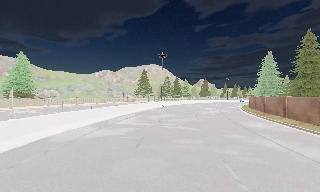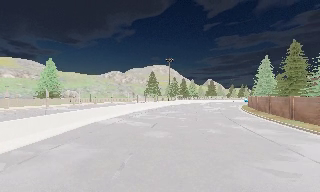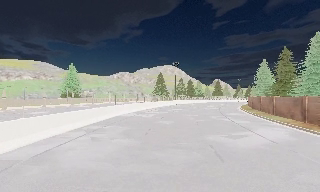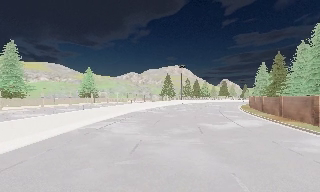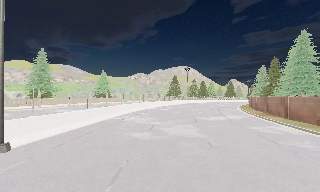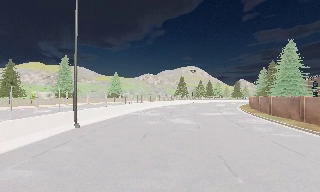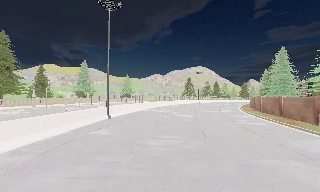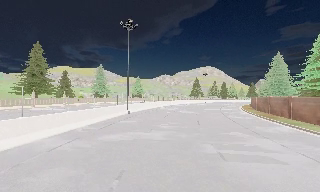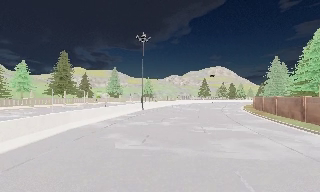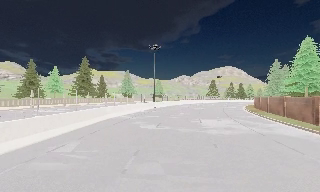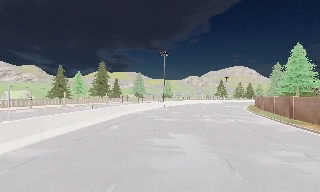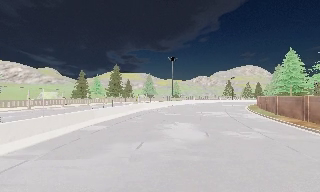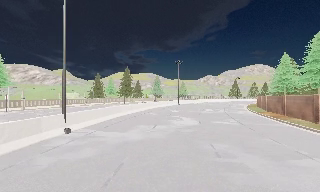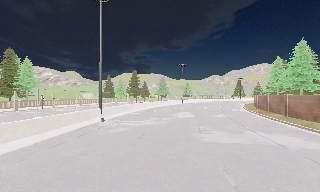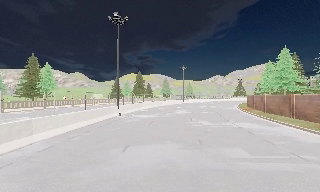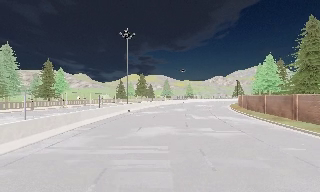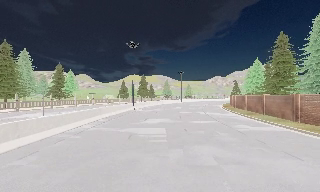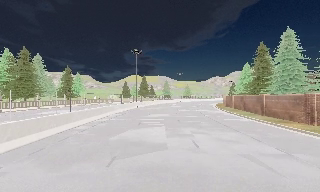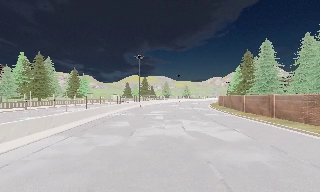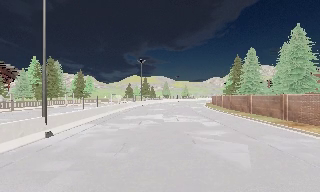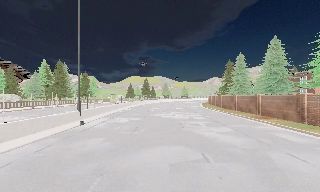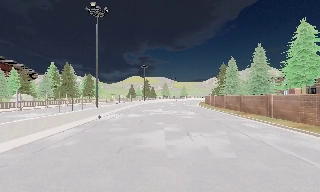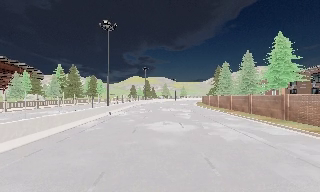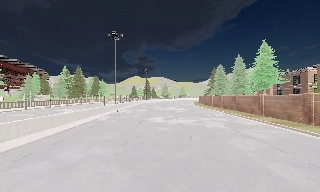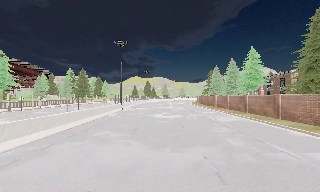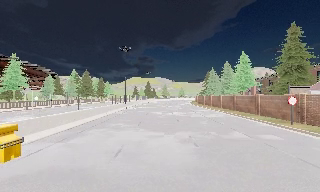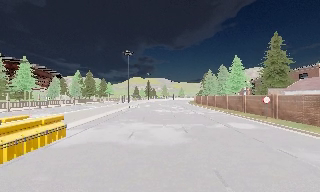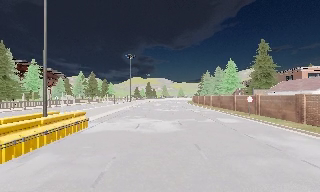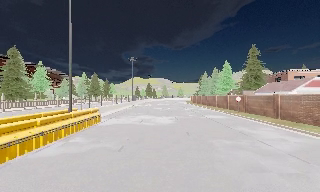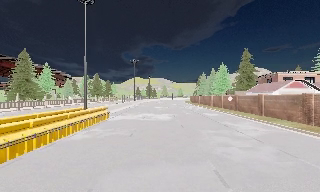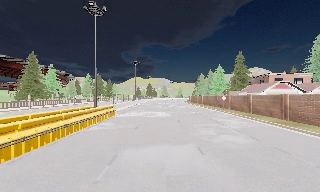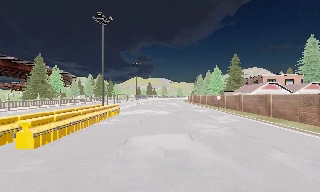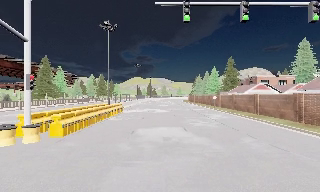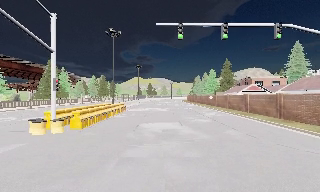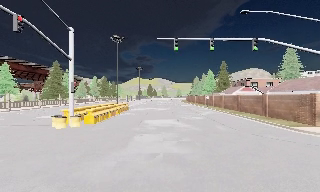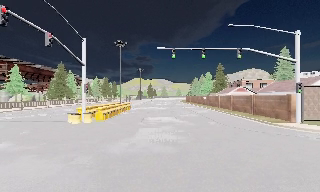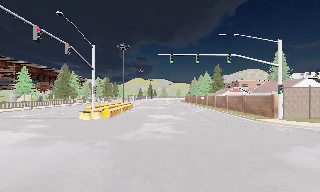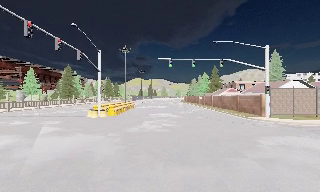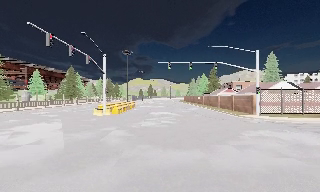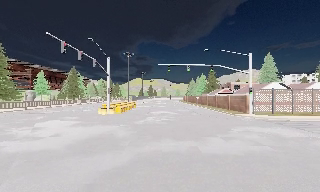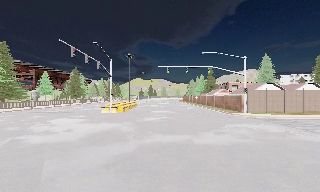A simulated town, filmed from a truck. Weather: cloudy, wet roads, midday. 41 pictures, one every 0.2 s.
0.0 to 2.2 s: The scene slides to the right, as the camera pans about 35 degrees to its left. It travels backward, about 50 m.
2.2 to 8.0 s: The camera travels backward, about 90 m, so what stands in front gets smaller. It loses speed.
The film runs backward here.
